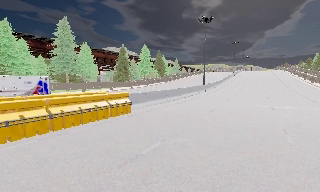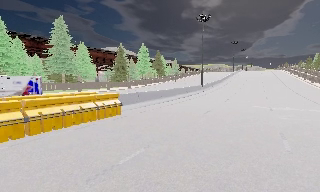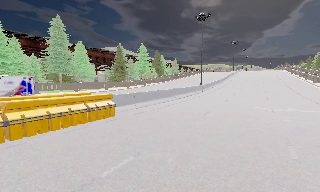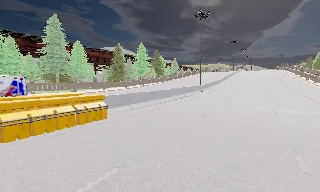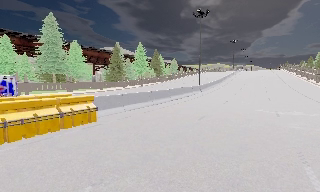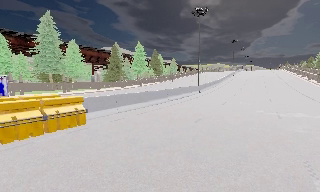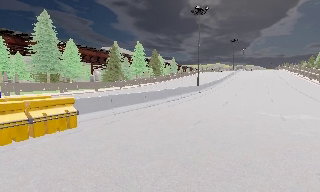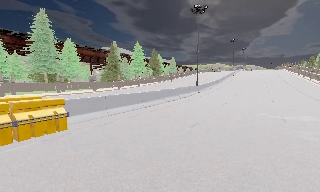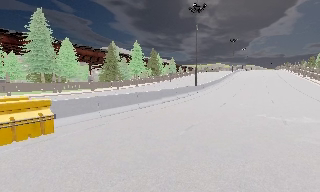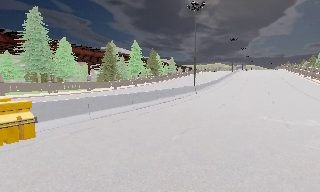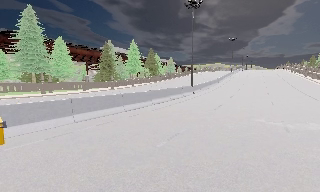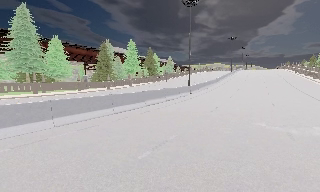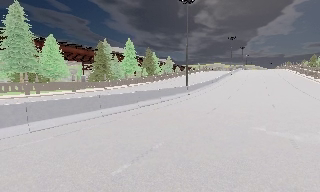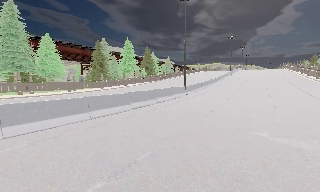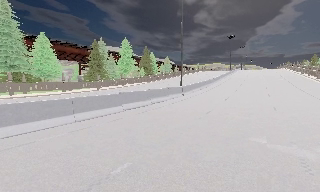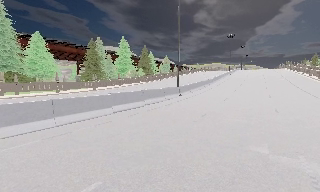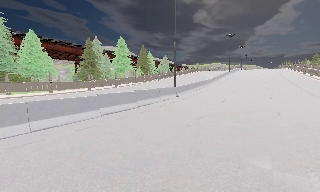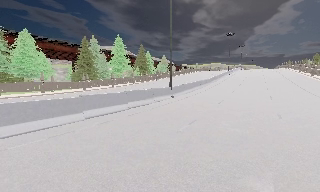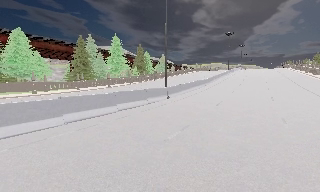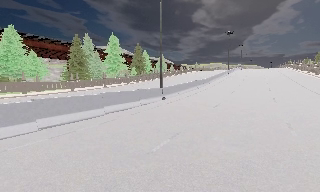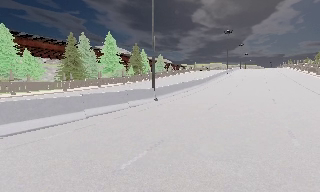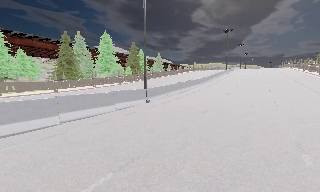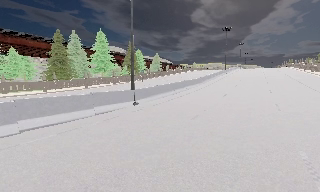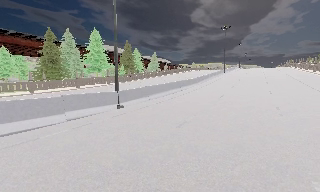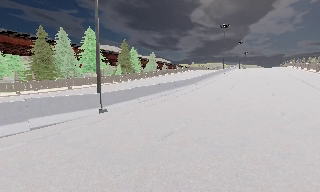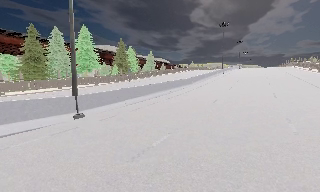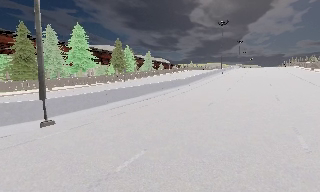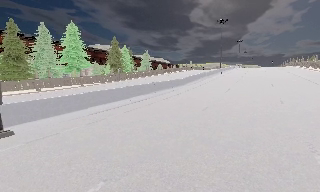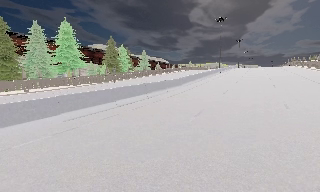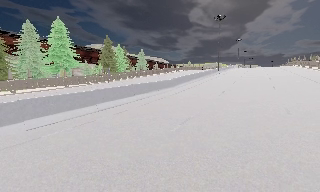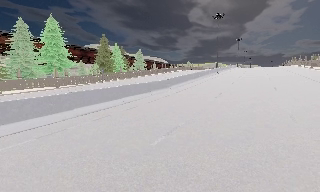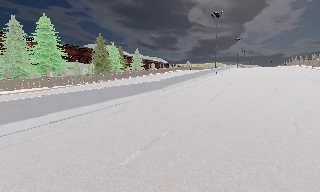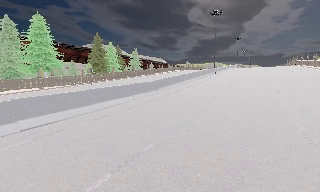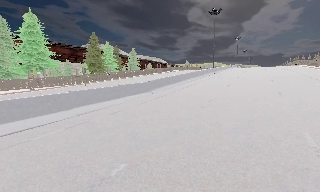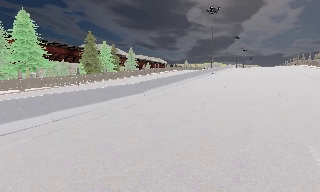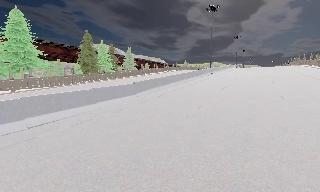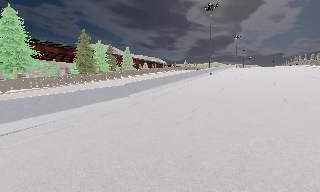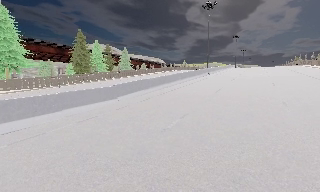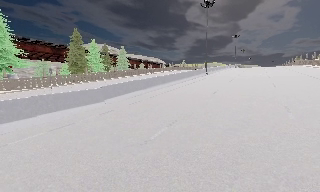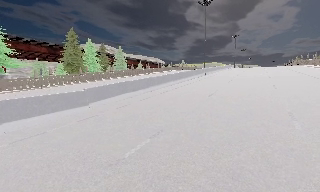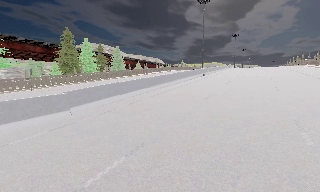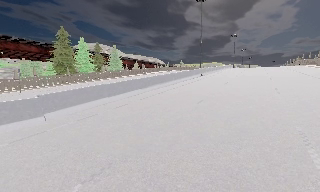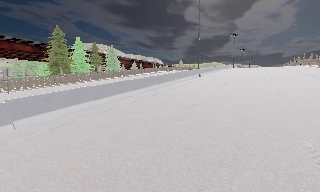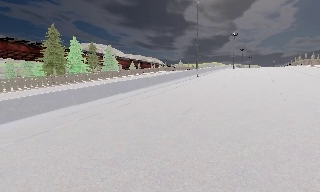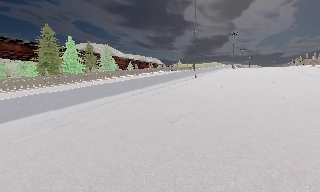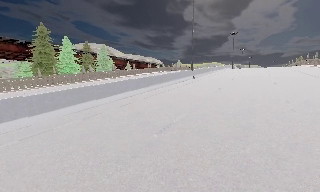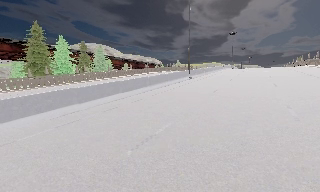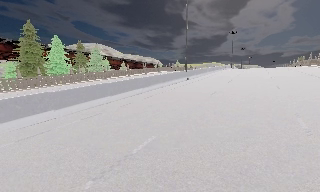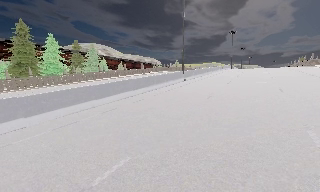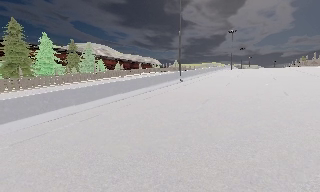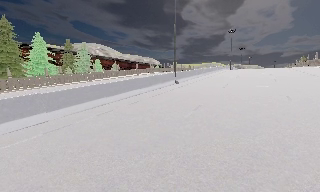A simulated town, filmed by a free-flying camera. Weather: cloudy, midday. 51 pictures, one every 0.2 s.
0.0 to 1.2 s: The camera travels forward and to its right, about 3.5 m, so what stands in front looms larger.
1.2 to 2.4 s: The camera travels forward and to its right, about 4 m, so what stands in front looms larger. It gains speed.
2.4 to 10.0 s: The camera travels forward and to its right, about 40 m, so what stands in front looms larger.
The film runs forward here.
